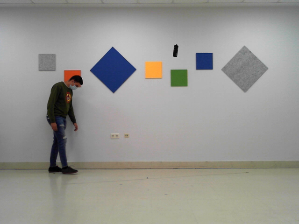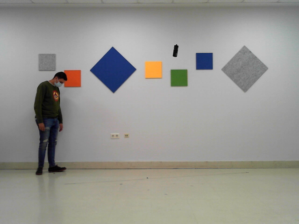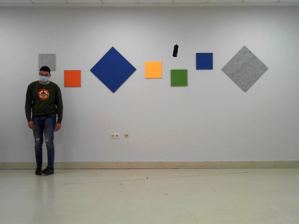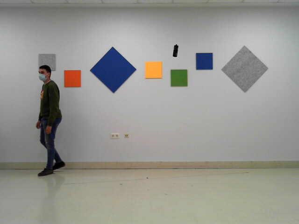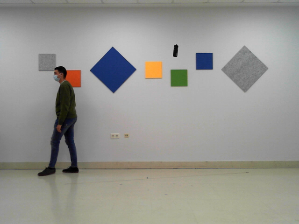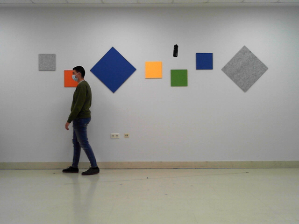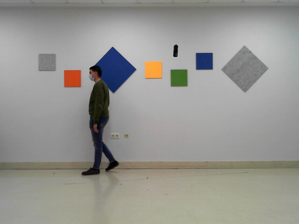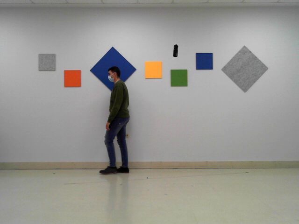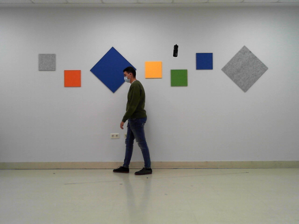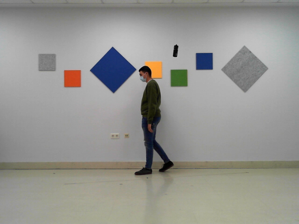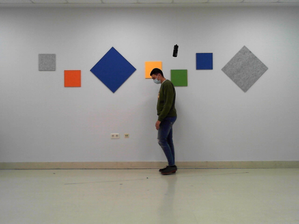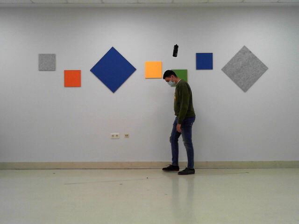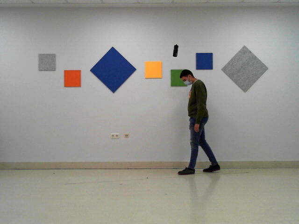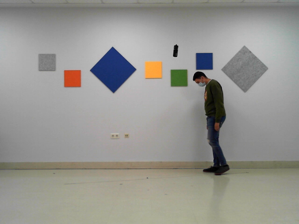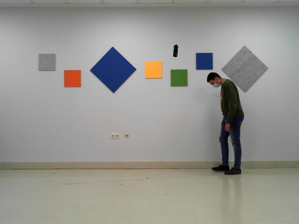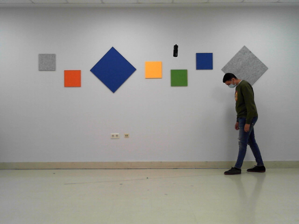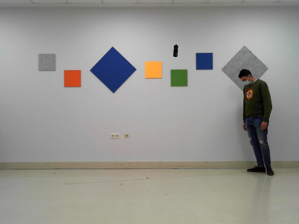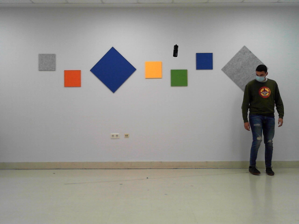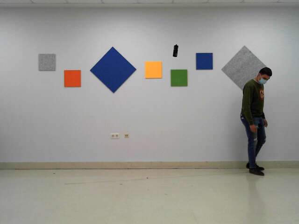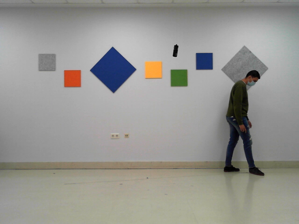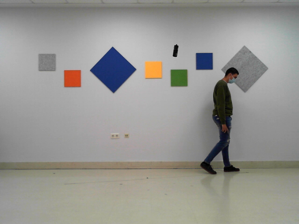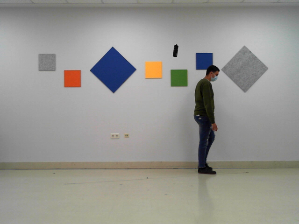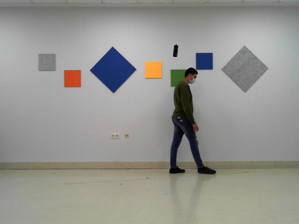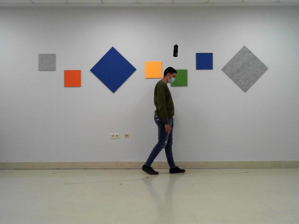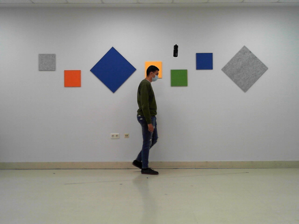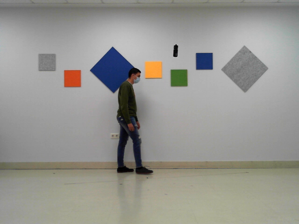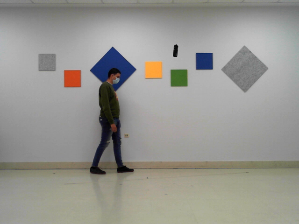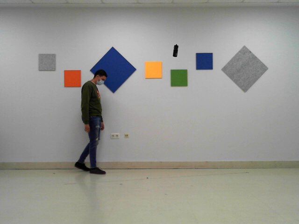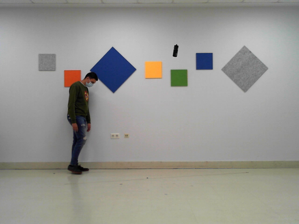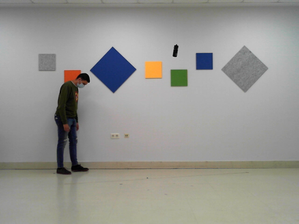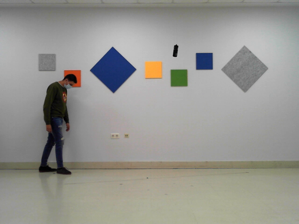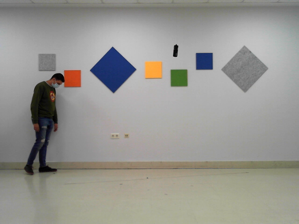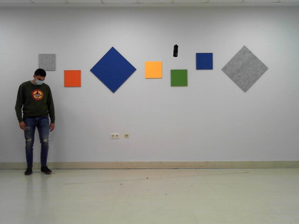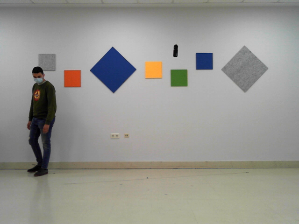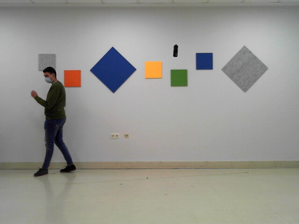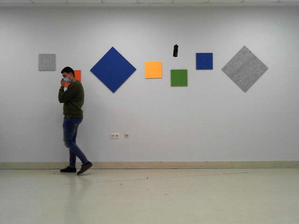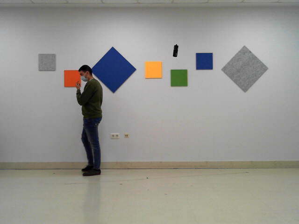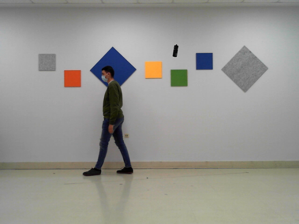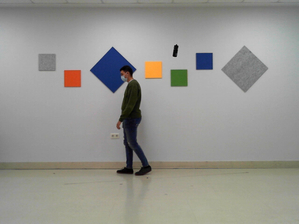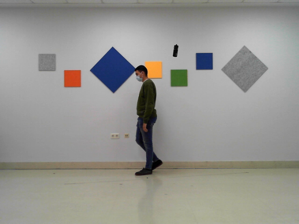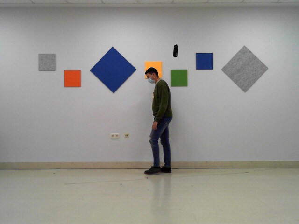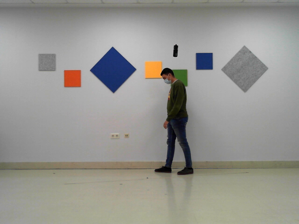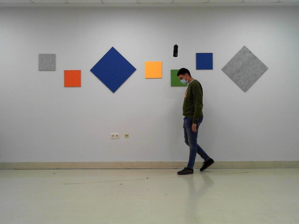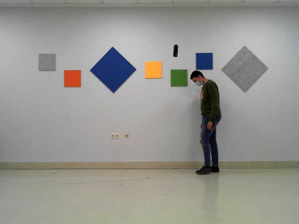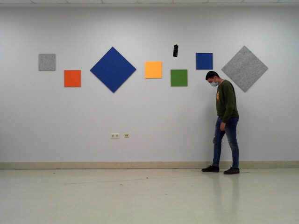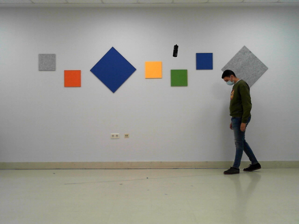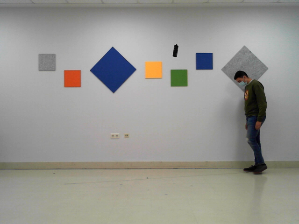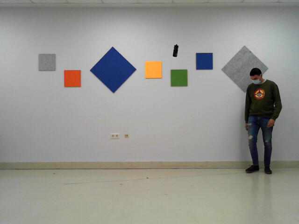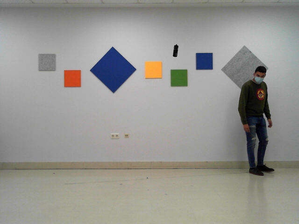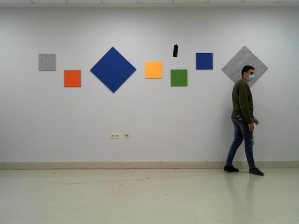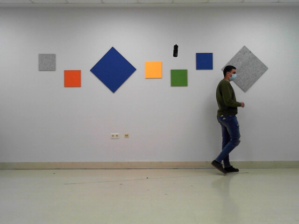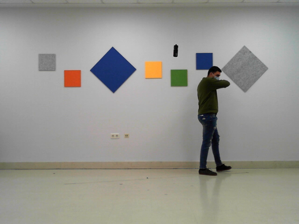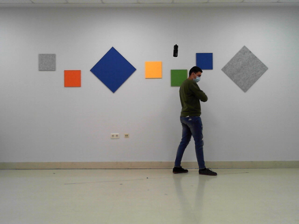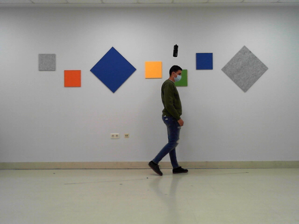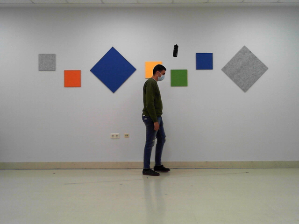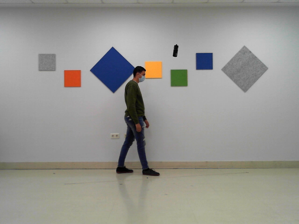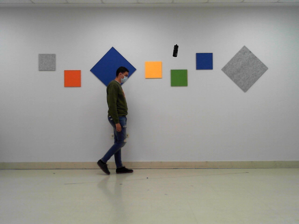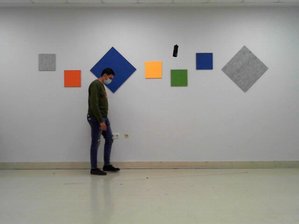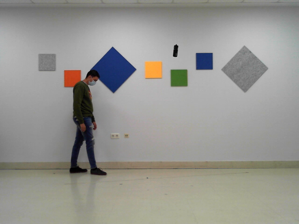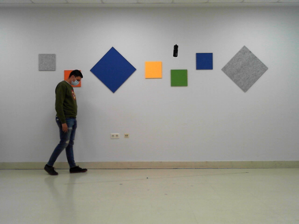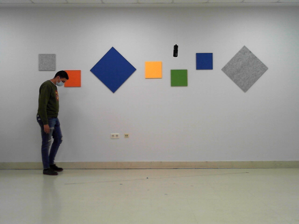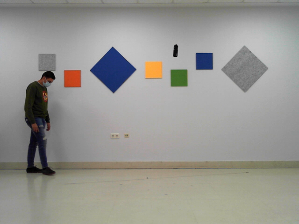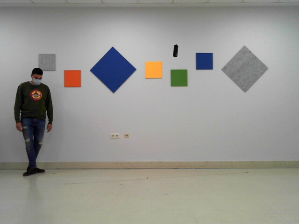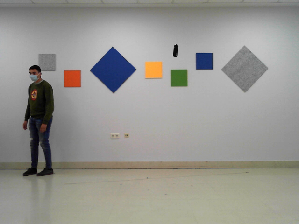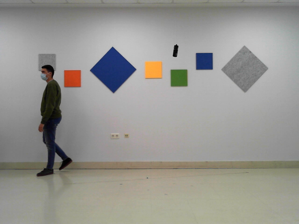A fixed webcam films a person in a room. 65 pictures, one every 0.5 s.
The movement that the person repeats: Walk backward.
